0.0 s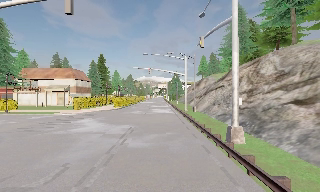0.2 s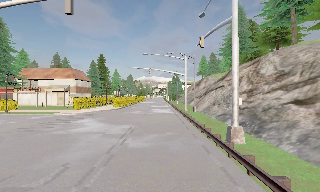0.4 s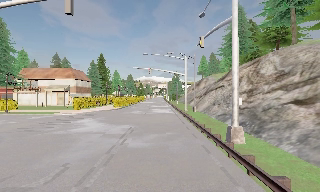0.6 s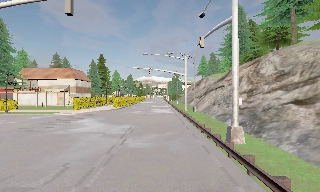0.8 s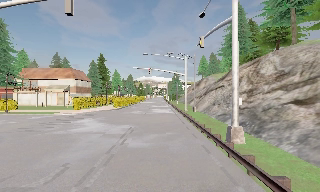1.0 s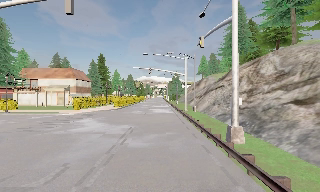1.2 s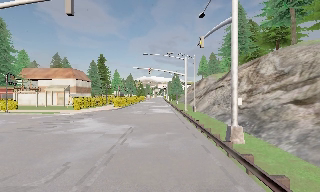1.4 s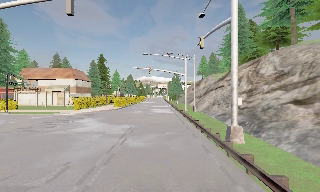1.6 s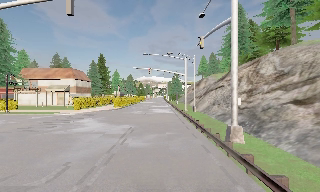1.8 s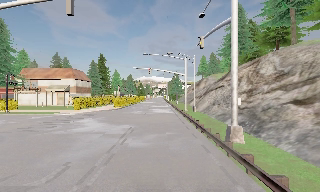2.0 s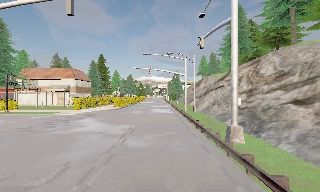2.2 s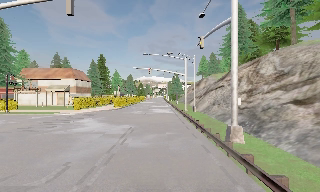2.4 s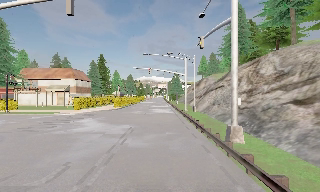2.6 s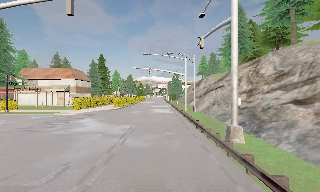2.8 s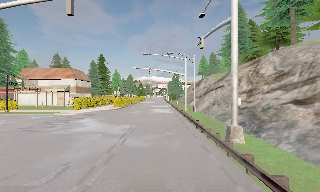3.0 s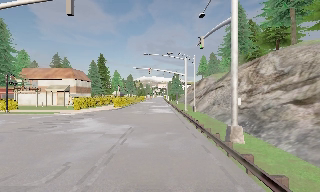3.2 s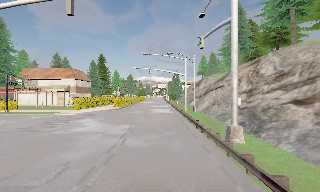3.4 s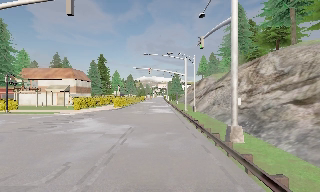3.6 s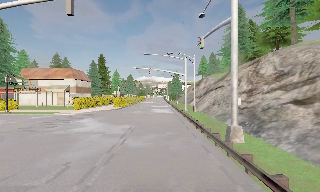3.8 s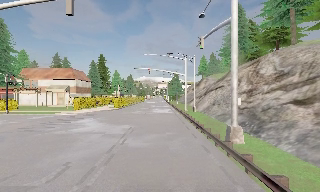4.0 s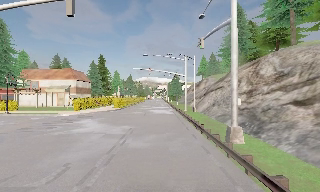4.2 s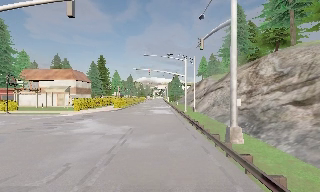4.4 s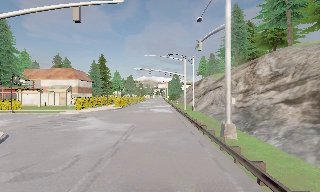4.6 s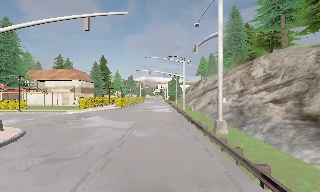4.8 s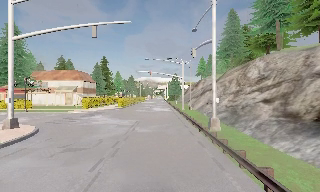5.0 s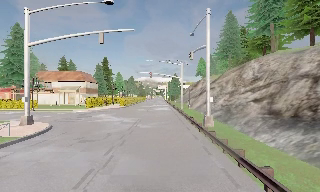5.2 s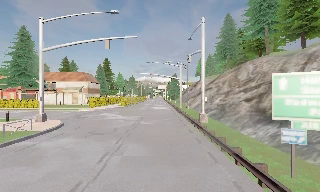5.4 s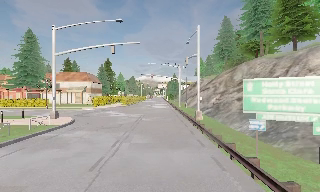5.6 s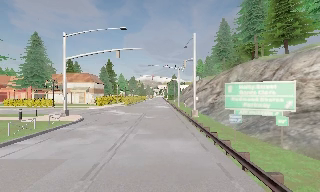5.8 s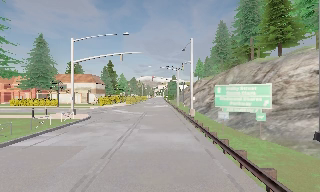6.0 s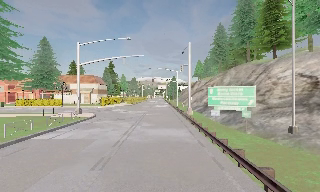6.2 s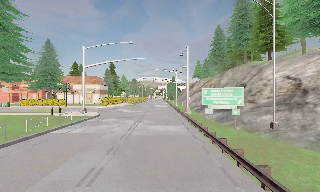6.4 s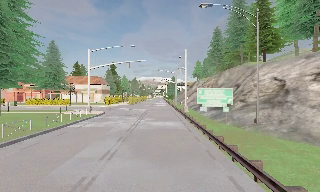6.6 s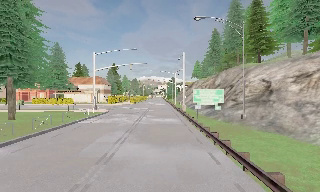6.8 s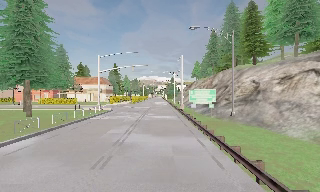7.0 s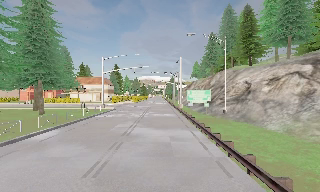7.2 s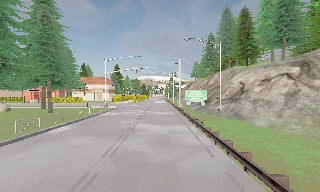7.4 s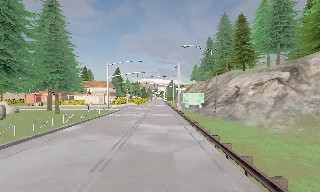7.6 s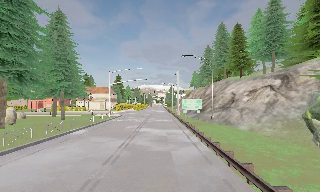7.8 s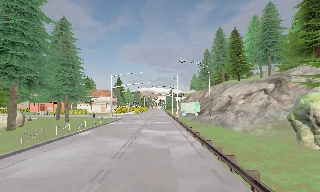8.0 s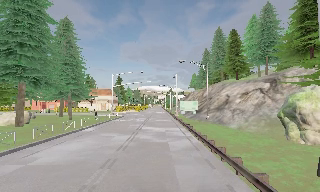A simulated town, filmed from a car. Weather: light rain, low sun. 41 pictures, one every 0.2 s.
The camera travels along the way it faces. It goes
backward.
0.0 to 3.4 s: The camera keeps its place and its aim.
3.4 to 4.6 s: The camera travels backward, about 1.5 m, so what stands in front gets smaller. It gains speed.
4.6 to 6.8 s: The camera travels backward, about 15 m, so what stands in front gets smaller.
6.8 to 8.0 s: The camera travels backward, about 7 m, so what stands in front gets smaller. It loses speed.
The film runs backward here.
